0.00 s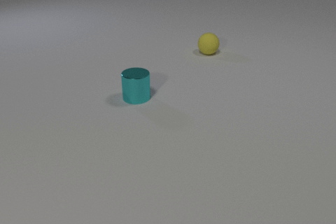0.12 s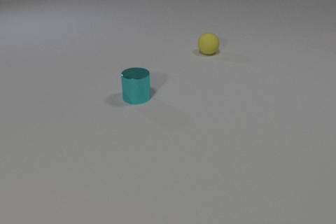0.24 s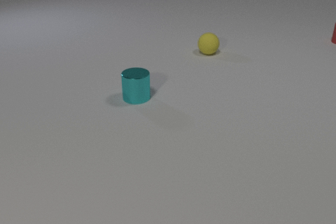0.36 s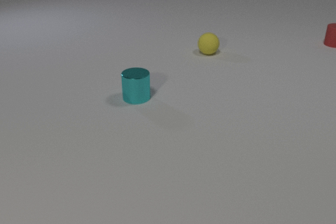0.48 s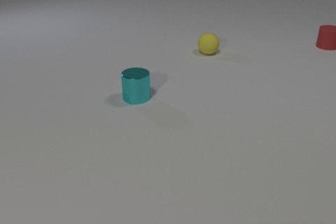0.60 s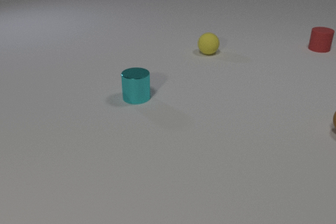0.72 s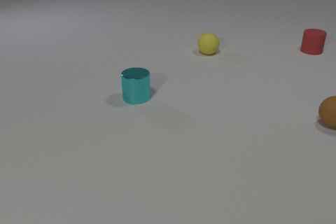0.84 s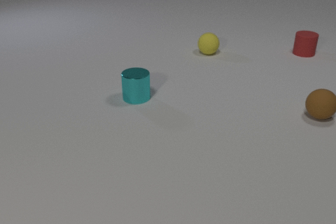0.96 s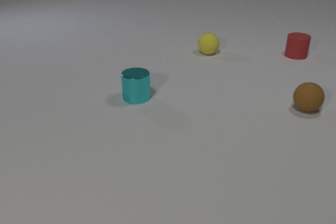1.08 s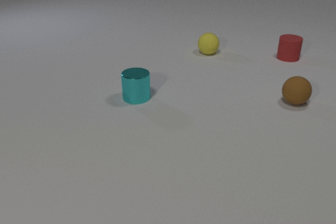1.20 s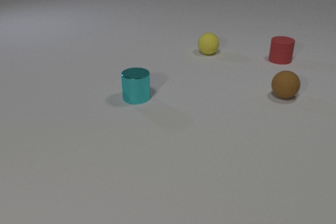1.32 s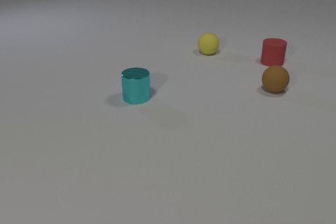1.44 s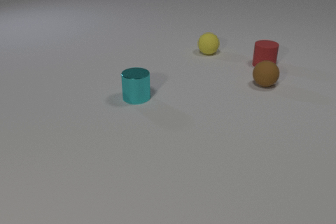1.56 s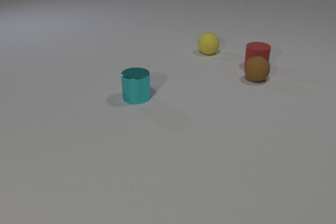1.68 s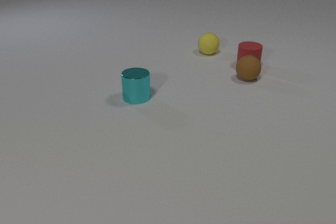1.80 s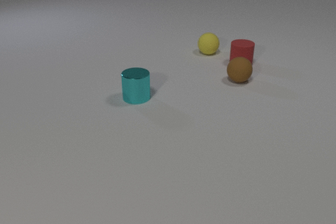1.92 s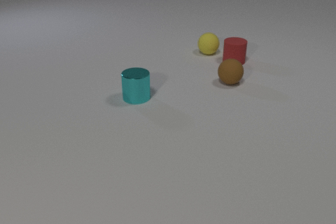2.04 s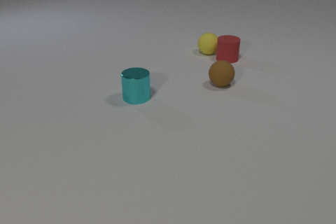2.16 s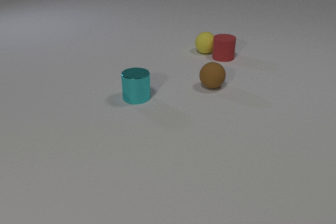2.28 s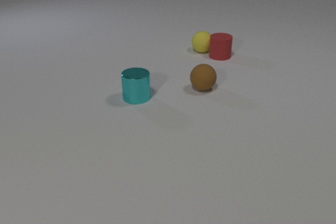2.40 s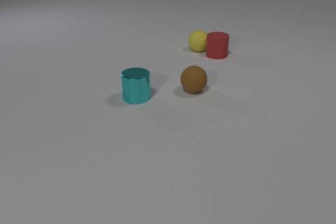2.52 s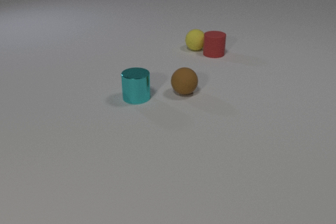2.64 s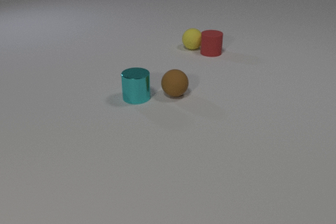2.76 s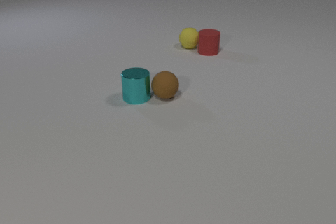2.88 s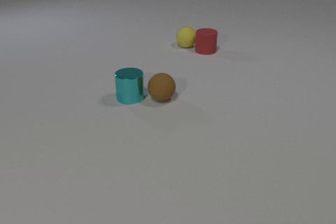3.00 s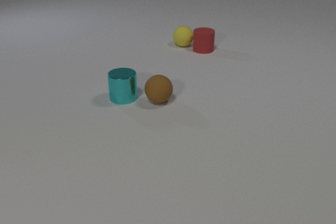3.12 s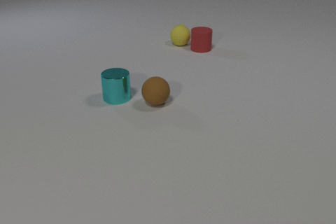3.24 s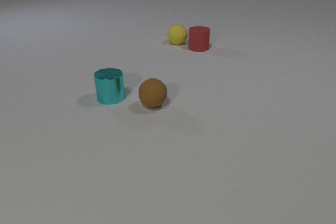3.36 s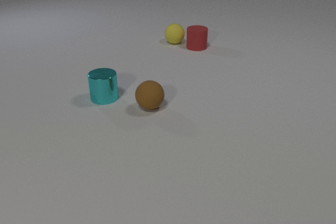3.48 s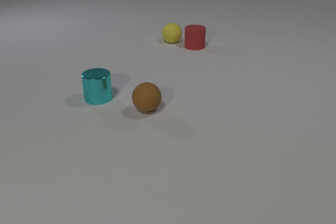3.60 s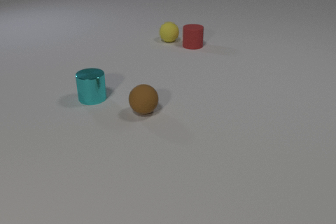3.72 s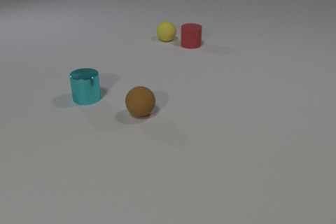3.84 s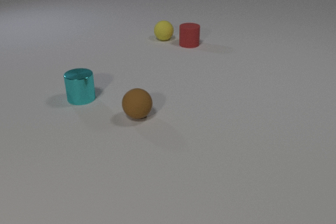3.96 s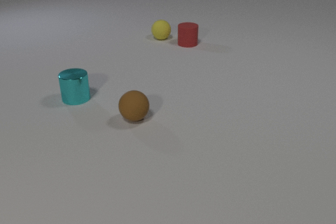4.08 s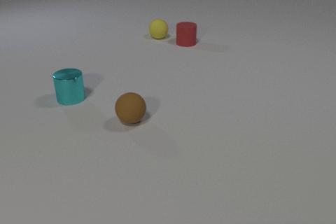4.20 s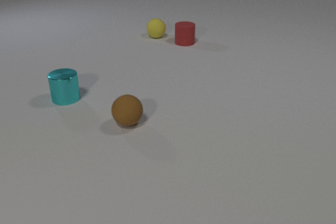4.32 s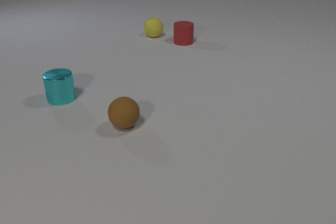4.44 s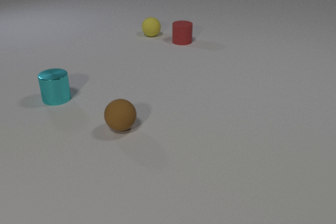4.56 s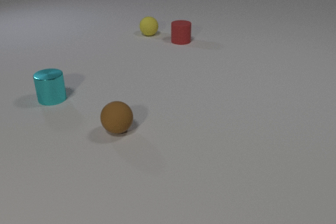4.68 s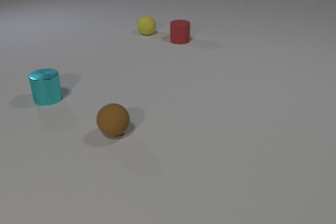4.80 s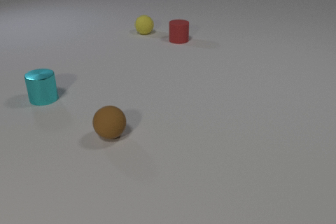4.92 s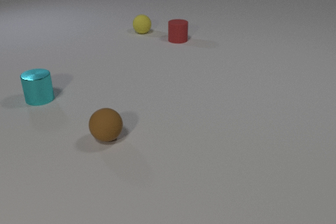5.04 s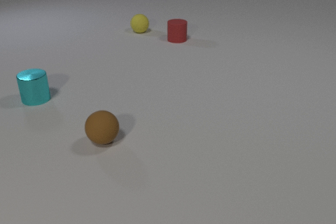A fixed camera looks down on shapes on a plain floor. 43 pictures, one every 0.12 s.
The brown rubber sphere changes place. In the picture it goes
to the left.
The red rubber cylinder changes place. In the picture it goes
to the left.
0.00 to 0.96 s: The brown rubber sphere comes in at the right edge, rolls to the left and away from the camera. The red rubber cylinder comes in at the right edge, slides toward the camera and to the left.
0.96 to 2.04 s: The brown rubber sphere rolls to the left and away from the camera. The red rubber cylinder slides to the left. The brown rubber sphere and the red rubber cylinder collide.
2.04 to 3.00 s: The brown rubber sphere rolls to the left and toward the camera. The red rubber cylinder slides to the left and away from the camera. The cyan metal cylinder slides to the left. The yellow rubber sphere rolls to the left and away from the camera. The red rubber cylinder and the yellow rubber sphere collide. The brown rubber sphere and the cyan metal cylinder collide.
3.00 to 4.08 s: The brown rubber sphere rolls toward the camera and to the left. The red rubber cylinder slides away from the camera and to the left. The cyan metal cylinder slides to the left. The yellow rubber sphere rolls to the left and away from the camera.
4.08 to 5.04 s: The brown rubber sphere rolls toward the camera and to the left. The red rubber cylinder slides away from the camera and to the left. The cyan metal cylinder slides to the left. The yellow rubber sphere rolls away from the camera and to the left.
What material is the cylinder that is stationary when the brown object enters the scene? metal.
What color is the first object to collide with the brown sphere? red.
Are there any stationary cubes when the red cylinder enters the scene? no.
